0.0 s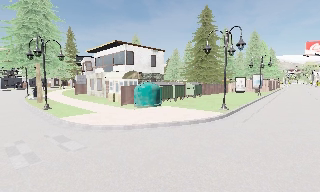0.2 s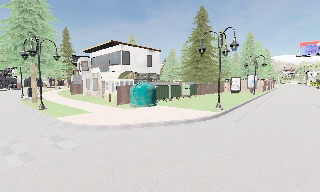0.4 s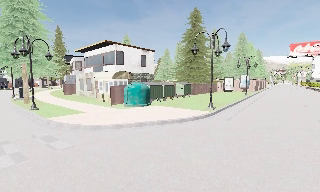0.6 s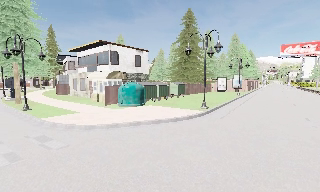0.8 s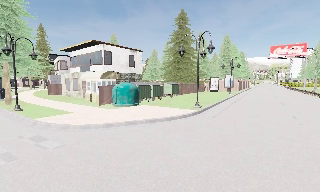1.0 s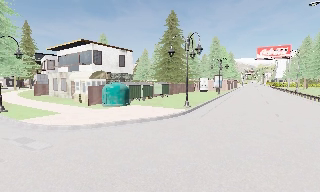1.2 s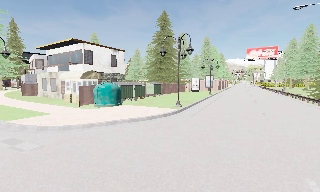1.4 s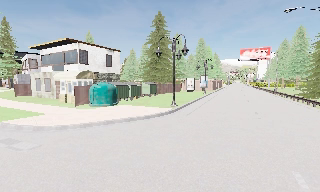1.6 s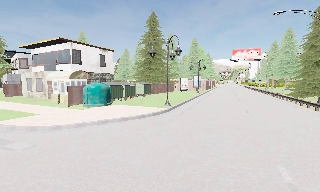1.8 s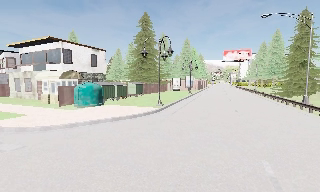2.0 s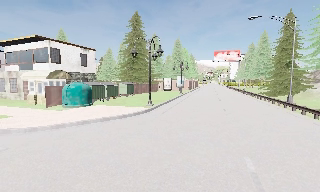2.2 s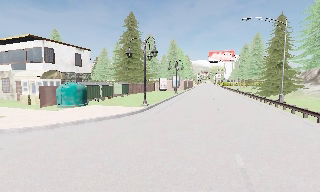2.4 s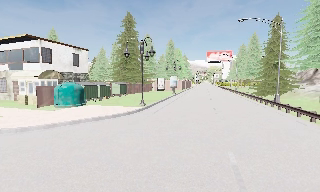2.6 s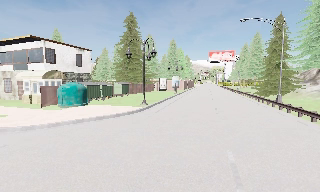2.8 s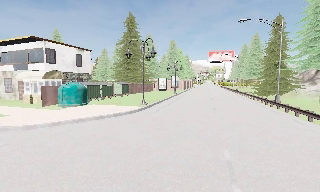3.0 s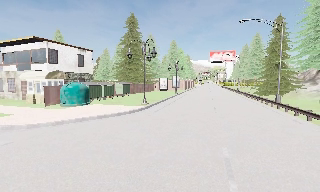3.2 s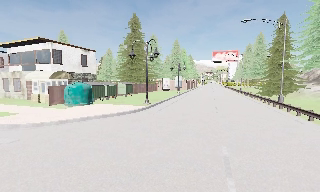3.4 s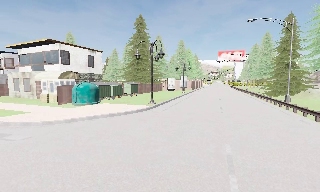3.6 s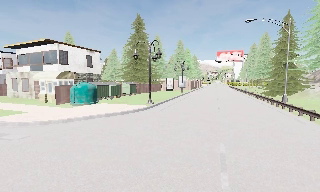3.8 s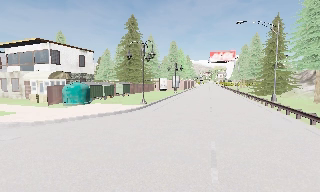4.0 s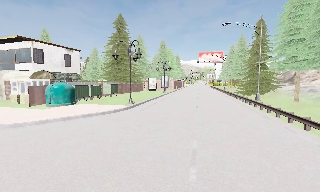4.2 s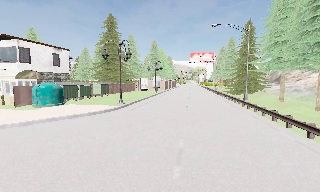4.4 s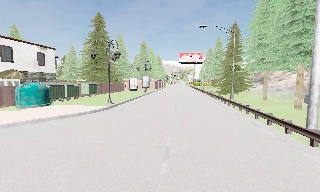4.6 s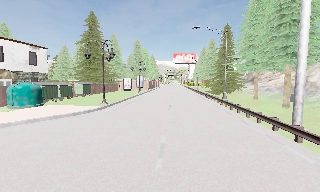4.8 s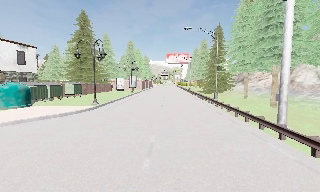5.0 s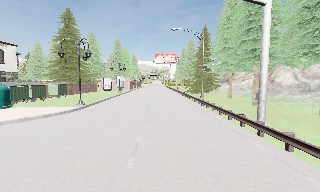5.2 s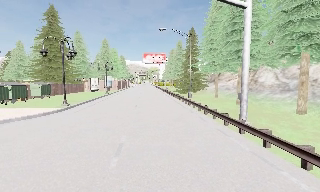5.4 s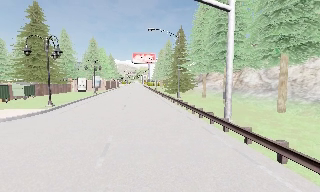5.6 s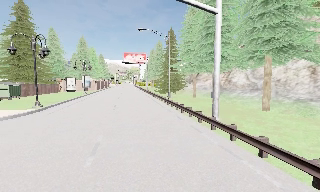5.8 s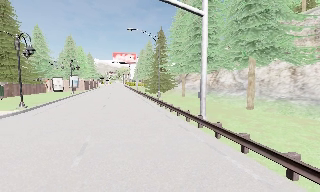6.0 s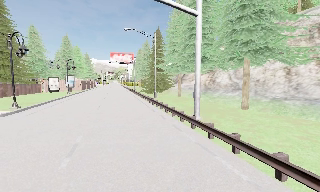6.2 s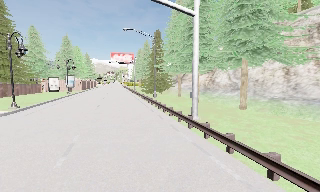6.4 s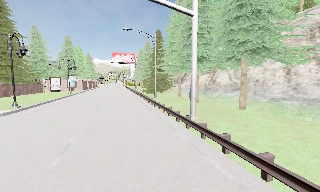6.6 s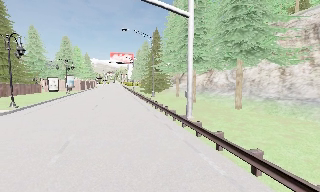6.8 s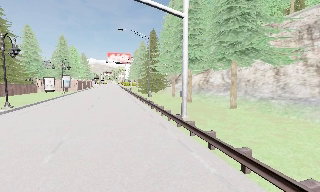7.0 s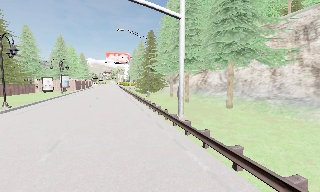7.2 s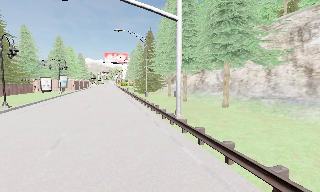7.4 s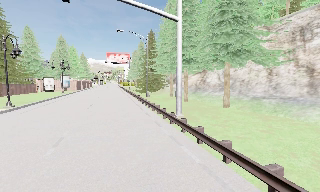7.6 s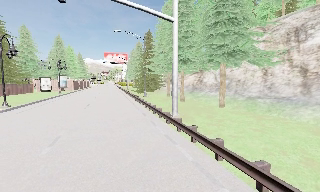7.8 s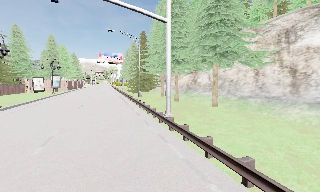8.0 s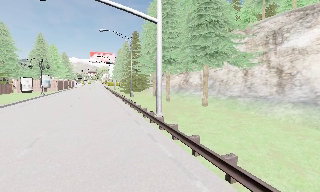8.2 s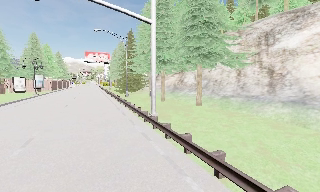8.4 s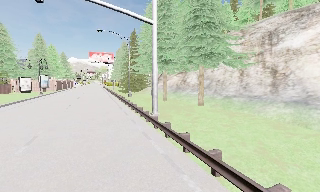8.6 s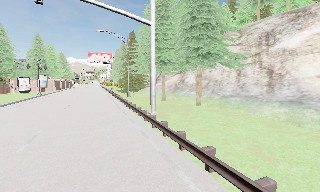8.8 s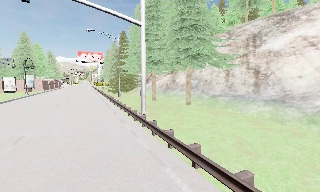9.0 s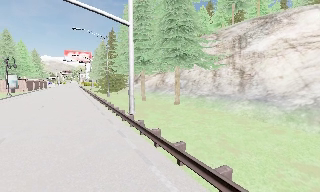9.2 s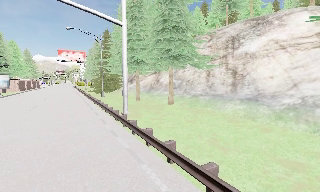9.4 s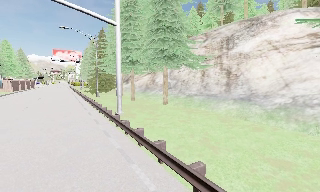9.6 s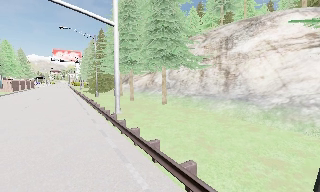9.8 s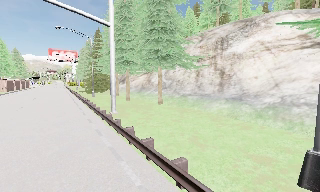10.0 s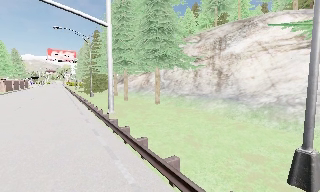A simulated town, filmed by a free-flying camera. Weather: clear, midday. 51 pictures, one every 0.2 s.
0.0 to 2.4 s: The camera swings to its right by about 25 degrees, and the scene slides to the left. It travels backward, about 1.5 m, so what stands in front gets smaller.
2.4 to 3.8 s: The camera travels backward, about 1 m, so what stands in front gets smaller.
3.8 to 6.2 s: The camera swings to its right by about 35 degrees, and the scene slides to the left. It travels to its right and backward, about 1.5 m, so close, fixed things drift to the left.
6.2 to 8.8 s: The camera travels backward and to its right, about 2 m, so what stands in front gets smaller.
8.8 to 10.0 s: The camera travels to its right, about 1 m, so close, fixed things drift to the left.
The film runs backward here.
